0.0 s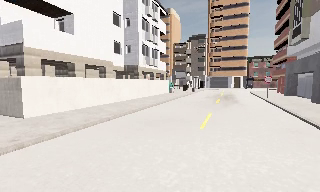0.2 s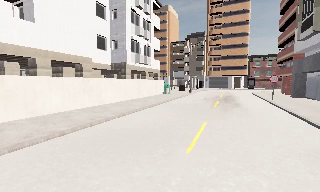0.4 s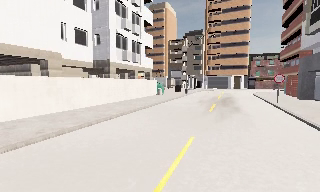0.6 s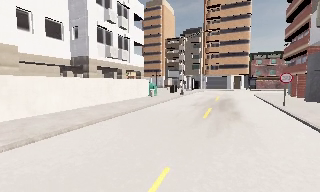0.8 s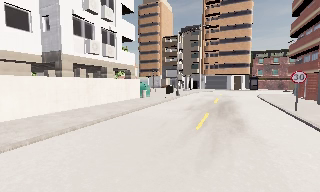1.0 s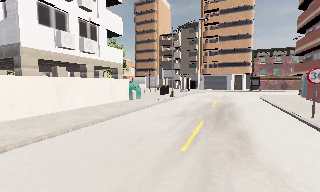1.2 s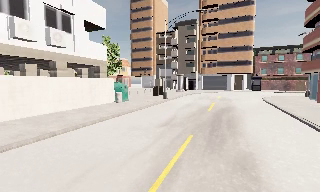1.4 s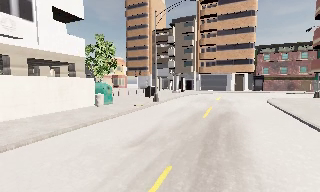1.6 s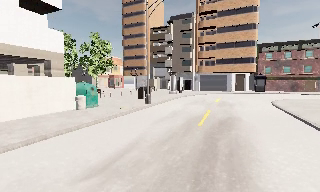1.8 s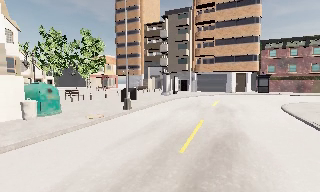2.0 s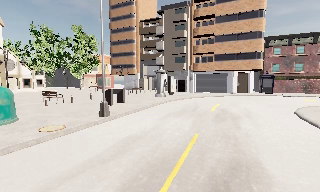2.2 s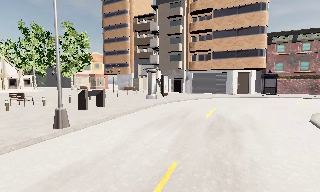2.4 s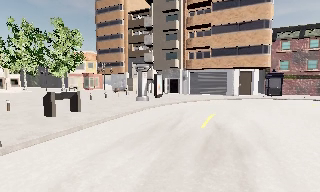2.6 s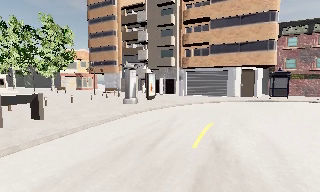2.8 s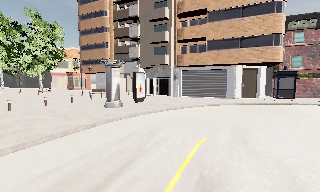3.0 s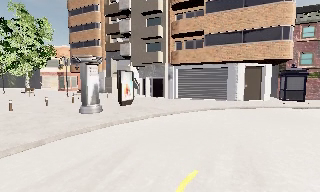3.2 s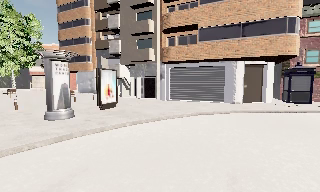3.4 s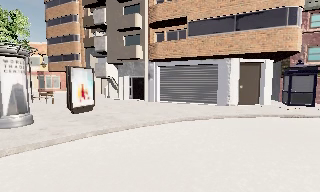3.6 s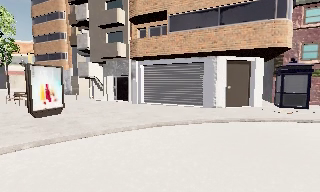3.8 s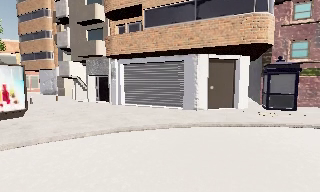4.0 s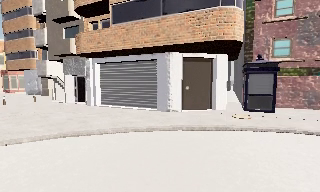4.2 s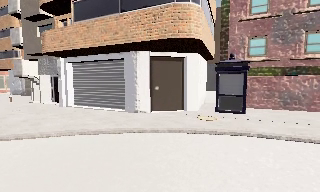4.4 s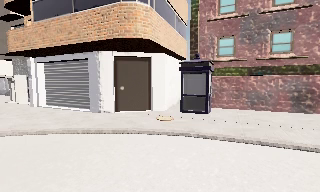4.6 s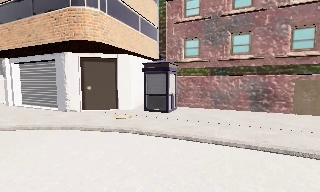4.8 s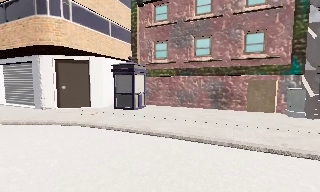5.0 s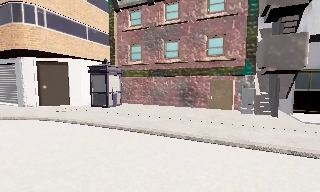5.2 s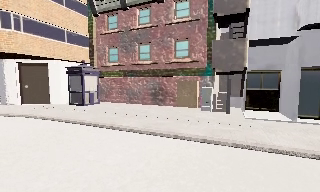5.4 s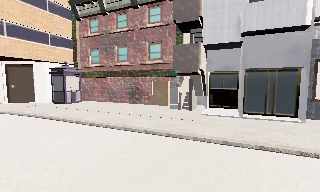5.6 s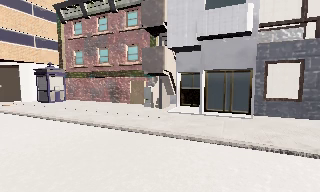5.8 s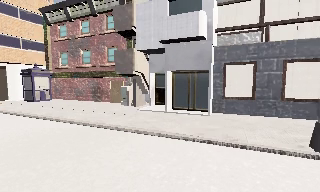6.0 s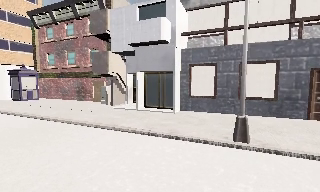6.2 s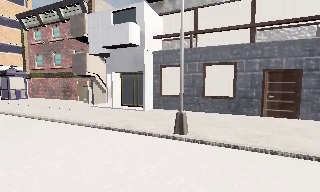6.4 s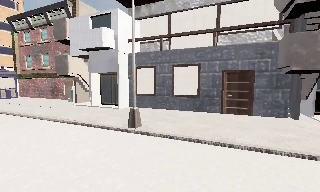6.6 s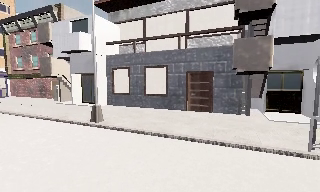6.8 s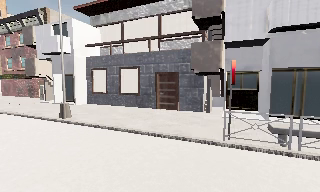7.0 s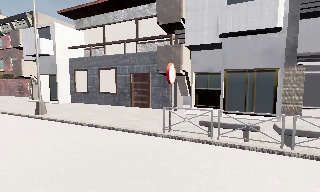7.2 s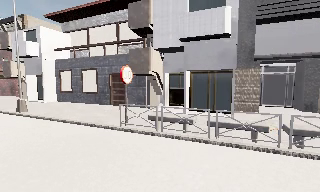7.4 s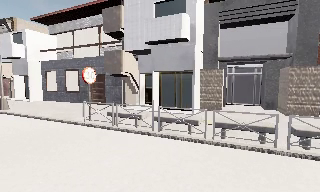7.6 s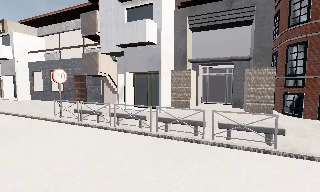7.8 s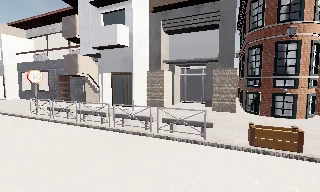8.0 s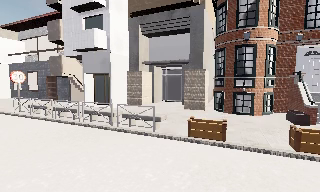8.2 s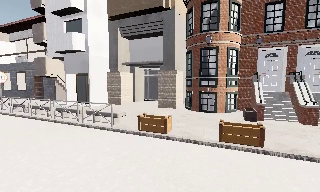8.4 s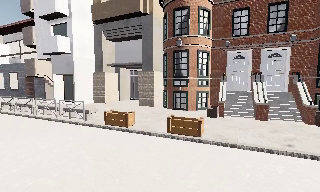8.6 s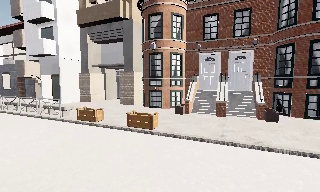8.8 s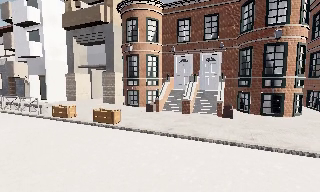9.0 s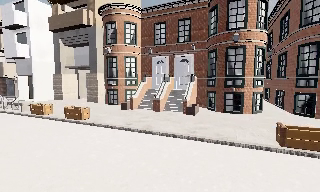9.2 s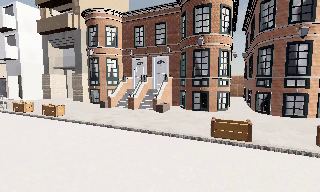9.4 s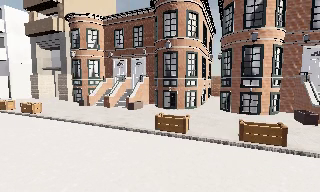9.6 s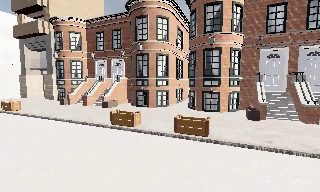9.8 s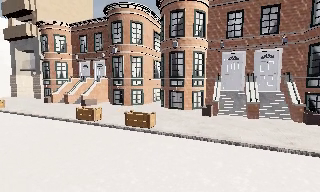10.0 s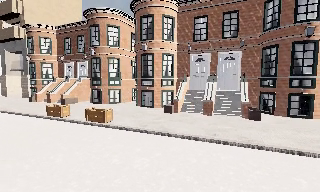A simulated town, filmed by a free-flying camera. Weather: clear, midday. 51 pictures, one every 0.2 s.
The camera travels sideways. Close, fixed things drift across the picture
to the left.
0.0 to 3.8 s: The camera travels forward and to its right, about 35 m, so what stands in front looms larger.
3.8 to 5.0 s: The camera travels to its right, about 11 m, so close, fixed things drift to the left.
5.0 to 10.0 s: The camera travels to its right and backward, about 45 m, so close, fixed things drift to the left.
The film runs forward here.
